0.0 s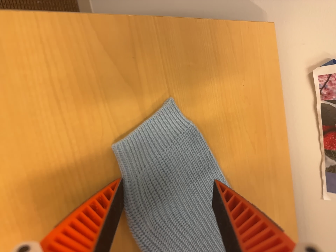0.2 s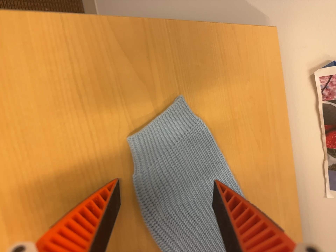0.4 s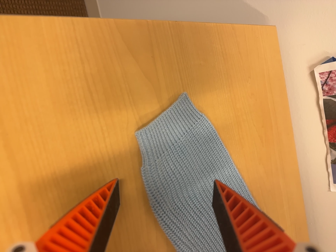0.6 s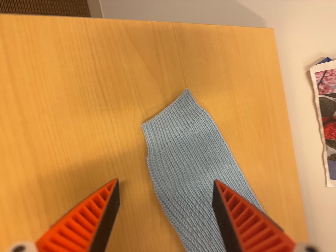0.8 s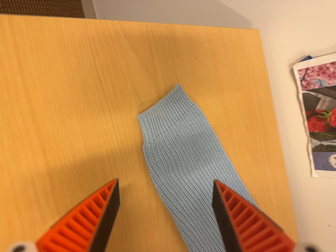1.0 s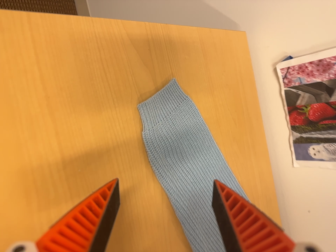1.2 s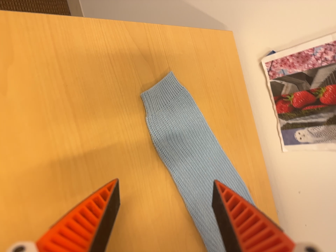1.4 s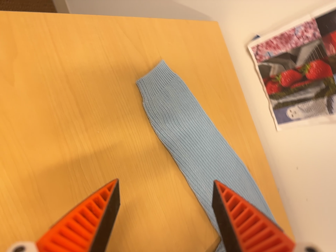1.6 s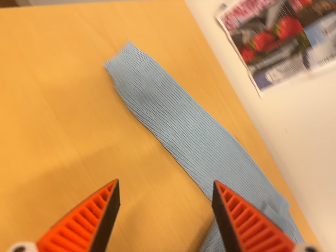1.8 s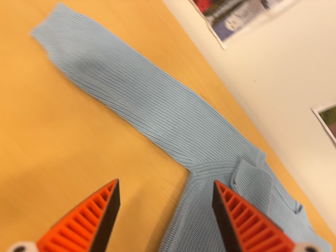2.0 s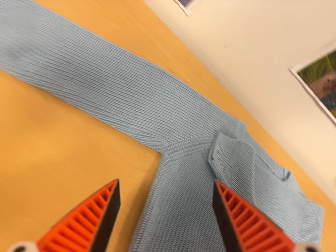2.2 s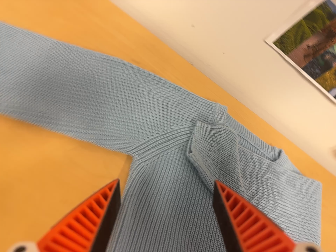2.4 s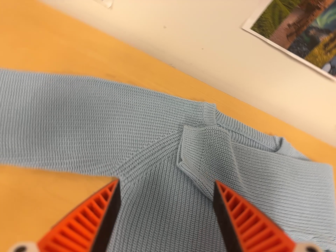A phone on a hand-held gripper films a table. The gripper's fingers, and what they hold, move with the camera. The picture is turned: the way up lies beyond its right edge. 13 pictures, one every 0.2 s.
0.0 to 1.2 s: The camera travels backward and toward the bottom of its view, about 18 cm, so what stands in front gets smaller.
1.2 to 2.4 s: The camera travels to its right and forward, about 24 cm, so close, fixed things drift to the left. Its aim tips toward the bottom of its view by about 15 degrees, and the scene shifts upward. It rolls about its line of sight by about 50 degrees, and the scene rotates counterclockwise.
The film runs backward here.
